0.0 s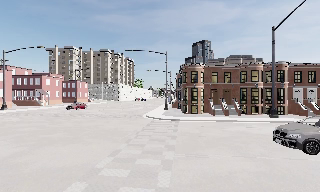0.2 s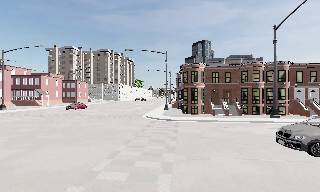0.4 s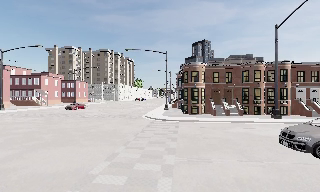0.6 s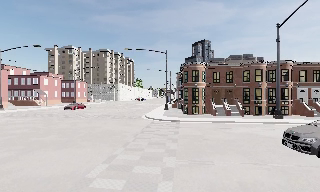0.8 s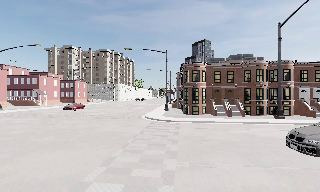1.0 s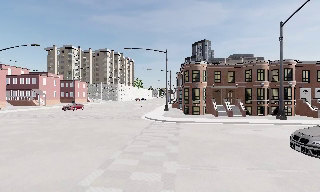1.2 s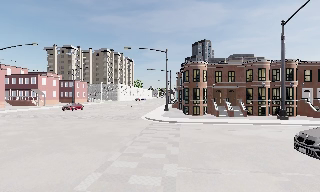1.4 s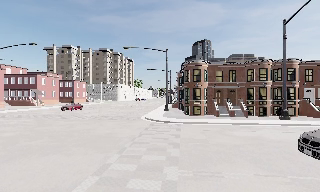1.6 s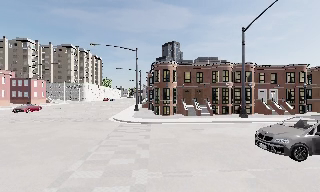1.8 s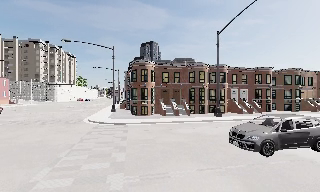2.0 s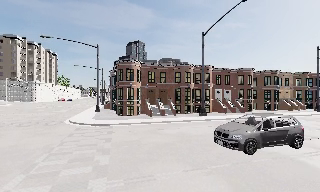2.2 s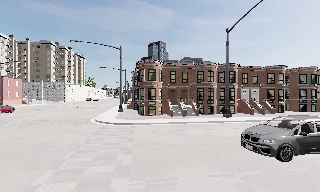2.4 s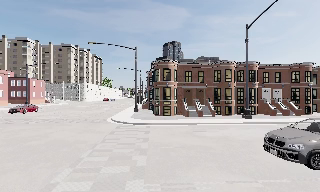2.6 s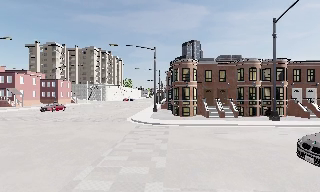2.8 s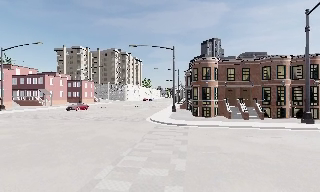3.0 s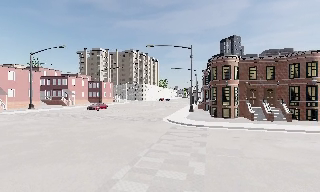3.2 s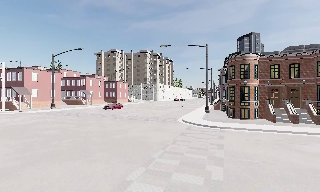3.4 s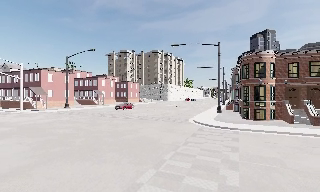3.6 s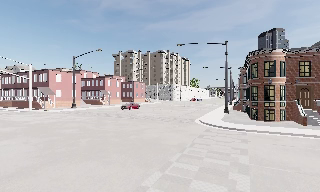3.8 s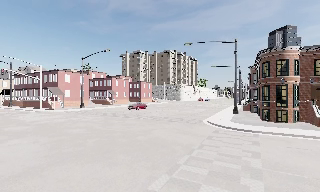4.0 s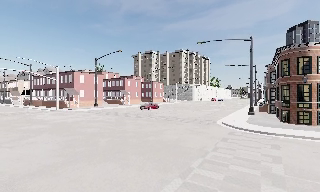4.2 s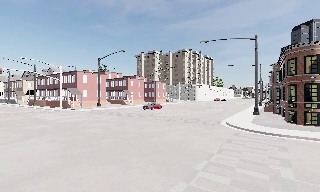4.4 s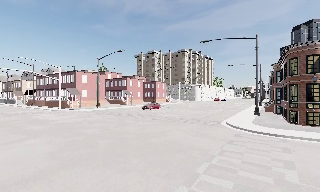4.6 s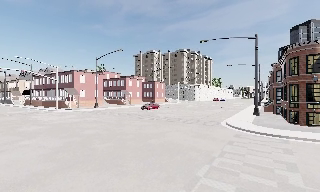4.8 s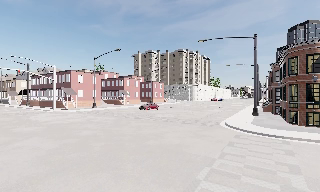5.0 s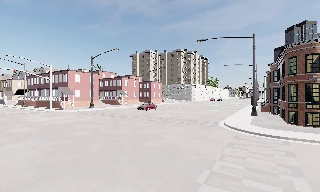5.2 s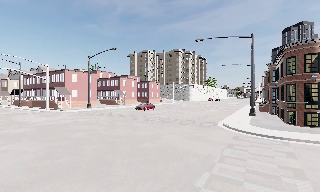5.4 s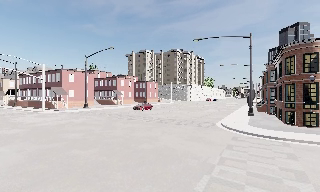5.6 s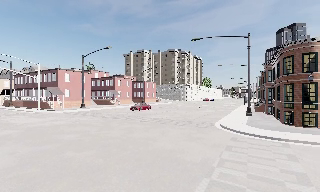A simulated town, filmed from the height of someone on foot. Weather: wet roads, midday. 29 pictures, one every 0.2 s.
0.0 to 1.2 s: The camera travels forward, about 1.5 m, so what stands in front looms larger.
1.2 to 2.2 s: The scene slides to the left, as the camera pans about 15 degrees to its right. It travels forward, about 1 m, so what stands in front looms larger.
2.2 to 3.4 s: The scene slides to the right, as the camera pans about 35 degrees to its left. It travels forward, about 1 m.
3.4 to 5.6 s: The camera travels forward, about 2.5 m, so what stands in front looms larger.
The film runs forward here.
